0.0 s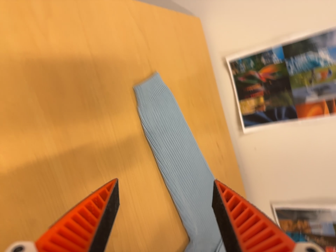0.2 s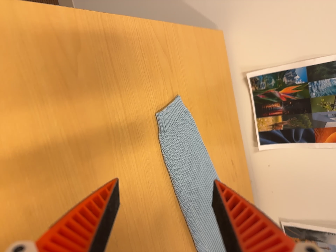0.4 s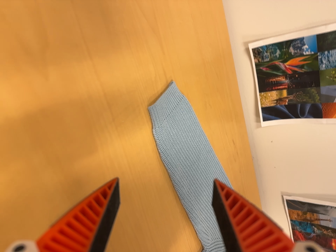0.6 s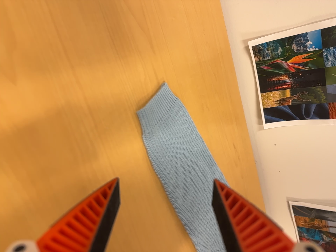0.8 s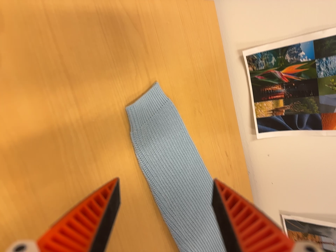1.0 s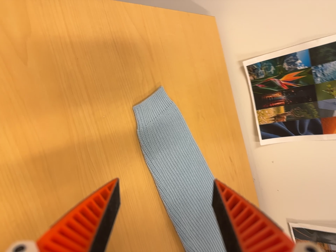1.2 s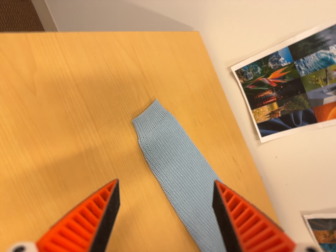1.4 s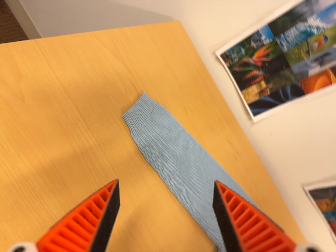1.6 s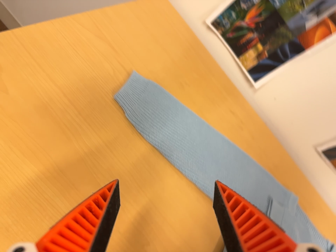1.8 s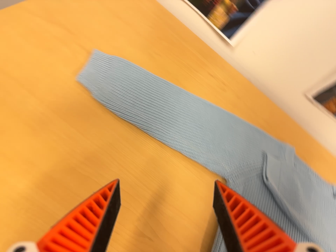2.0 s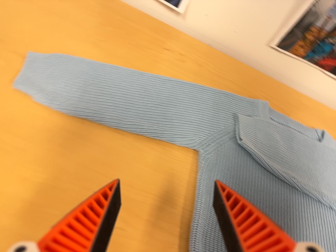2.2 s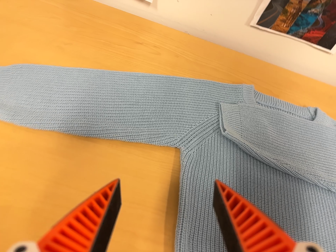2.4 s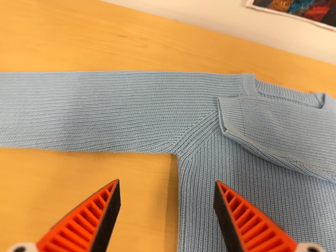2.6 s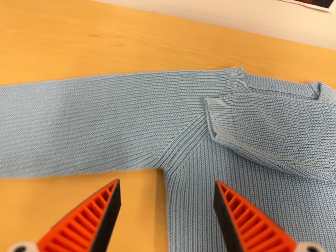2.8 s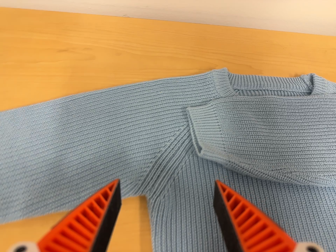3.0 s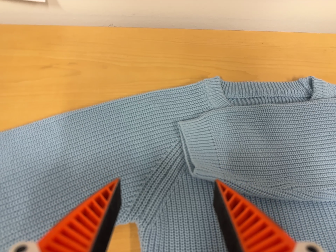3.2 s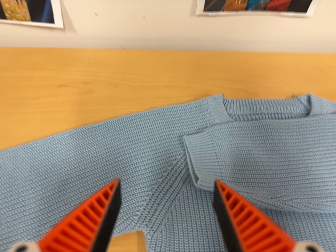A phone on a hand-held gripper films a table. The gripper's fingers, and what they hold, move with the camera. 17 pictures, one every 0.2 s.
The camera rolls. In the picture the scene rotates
counterclockwise.
0.0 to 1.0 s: The camera travels toward the top of its view and forward, about 9 cm.
1.0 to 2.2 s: The camera travels to its right, about 24 cm, so close, fixed things drift to the left. Its aim tips toward the bottom of its view by about 10 degrees, and the scene shifts upward. It rolls about its line of sight by about 55 degrees, and the scene rotates counterclockwise.
2.2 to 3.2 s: The camera travels forward, toward the top of its view and to its right, about 16 cm, so what stands in front looms larger. It rolls about its line of sight by about 15 degrees, and the scene rotates counterclockwise.
The film runs backward here.
